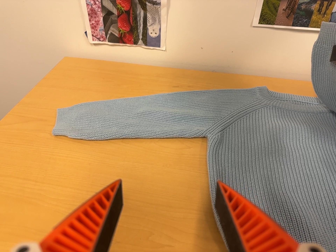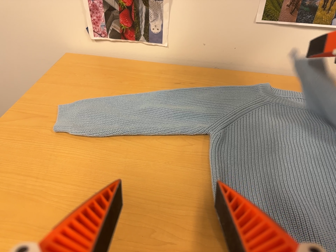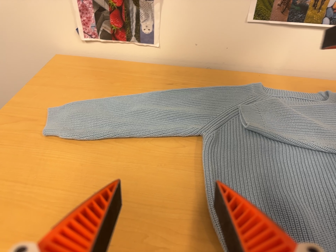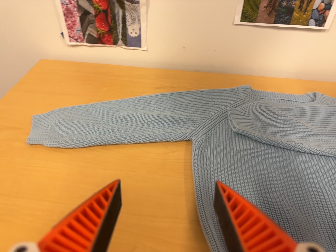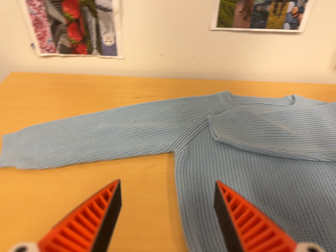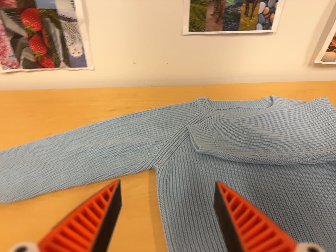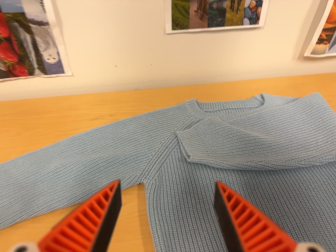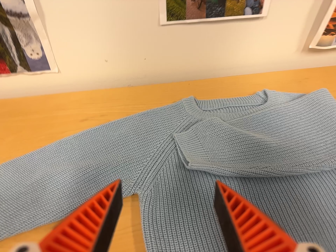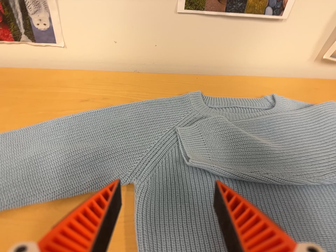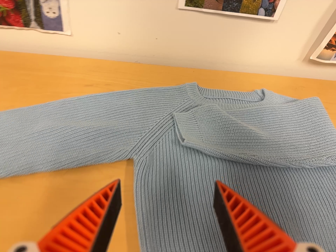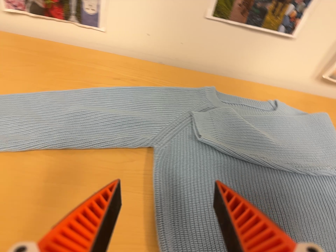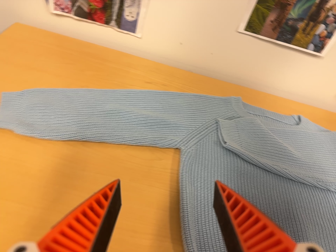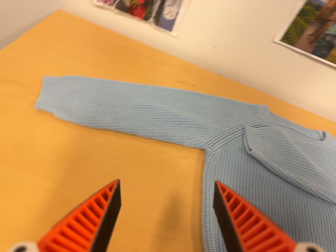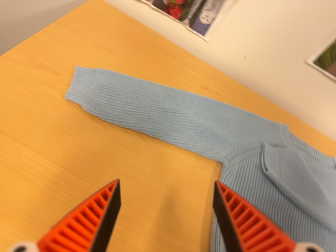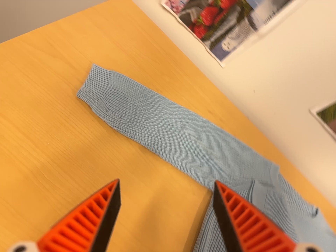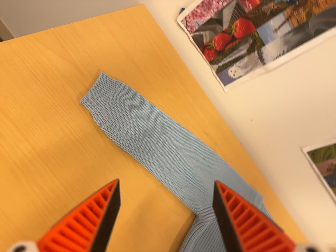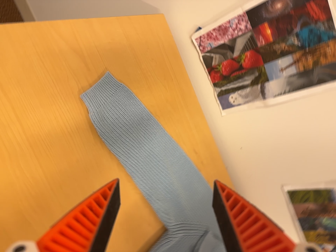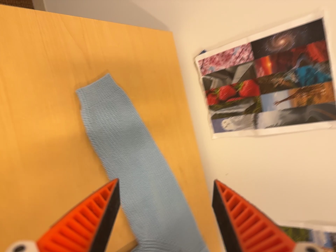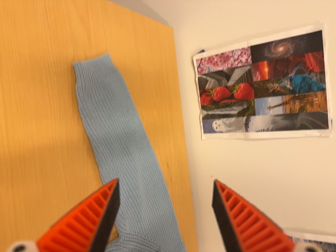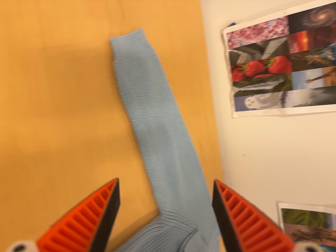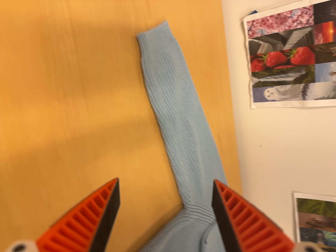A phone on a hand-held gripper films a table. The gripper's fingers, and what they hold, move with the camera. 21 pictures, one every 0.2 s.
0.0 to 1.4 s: The camera swings to its right by about 15 degrees, and the scene slides to the left. It travels forward and toward the top of its view, about 16 cm, so what stands in front looms larger. It rolls about its line of sight by about 15 degrees, and the scene rotates counterclockwise.
1.4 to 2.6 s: The camera travels to its left and backward, about 18 cm, so close, fixed things drift to the right. It rolls about its line of sight by about 35 degrees, and the scene rotates clockwise.
2.6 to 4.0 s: The camera pans to its right by about 10 degrees. It travels to its left, about 16 cm. It rolls about its line of sight by about 50 degrees, and the scene rotates clockwise.
The film runs forward here.
